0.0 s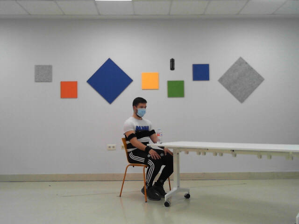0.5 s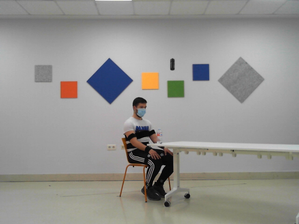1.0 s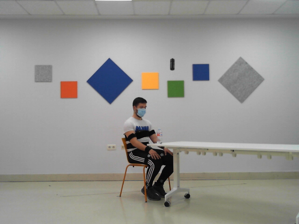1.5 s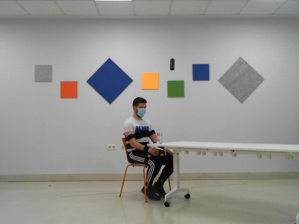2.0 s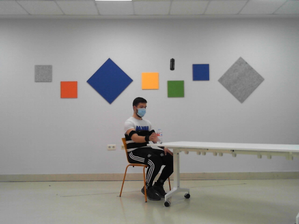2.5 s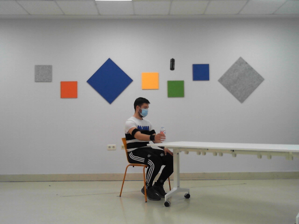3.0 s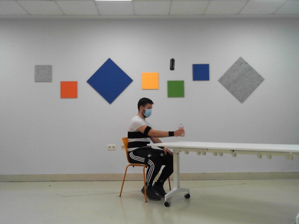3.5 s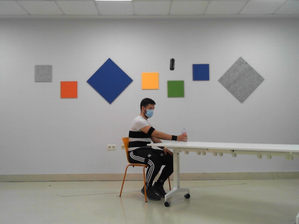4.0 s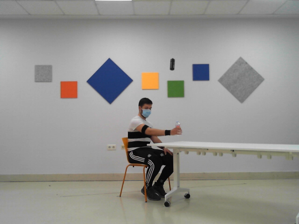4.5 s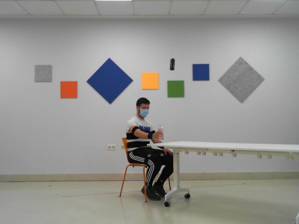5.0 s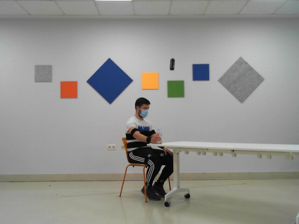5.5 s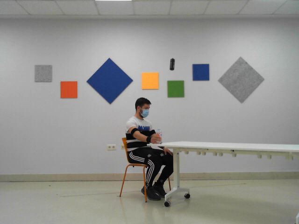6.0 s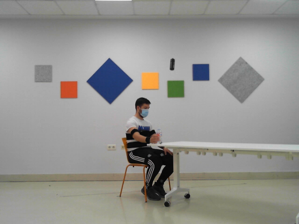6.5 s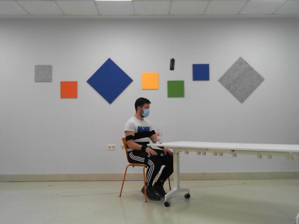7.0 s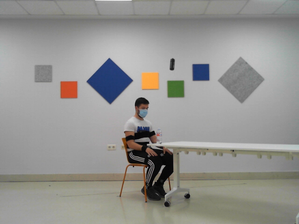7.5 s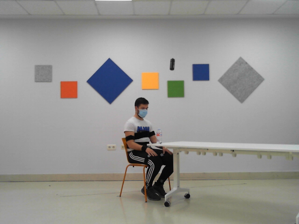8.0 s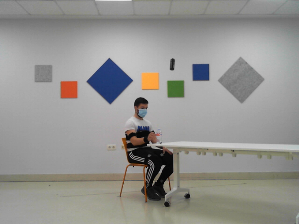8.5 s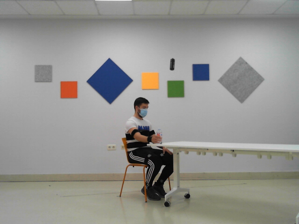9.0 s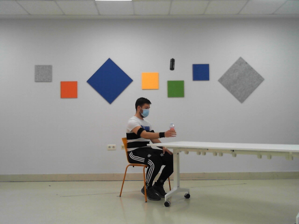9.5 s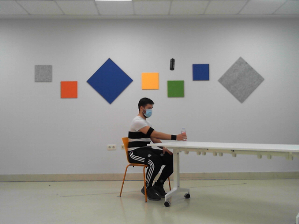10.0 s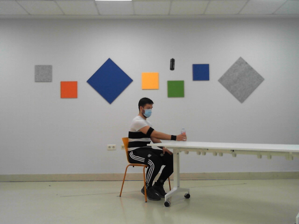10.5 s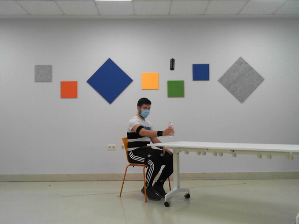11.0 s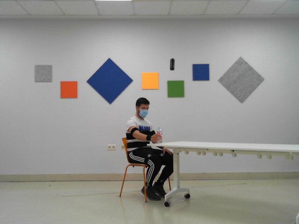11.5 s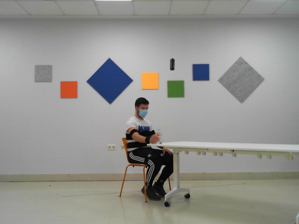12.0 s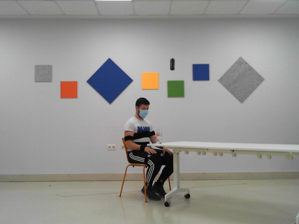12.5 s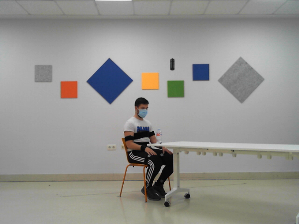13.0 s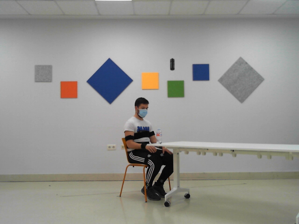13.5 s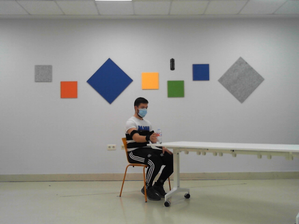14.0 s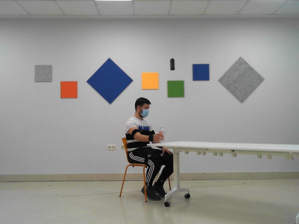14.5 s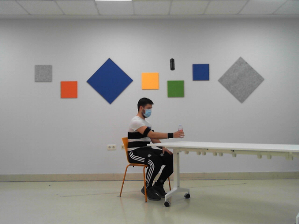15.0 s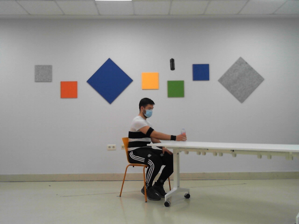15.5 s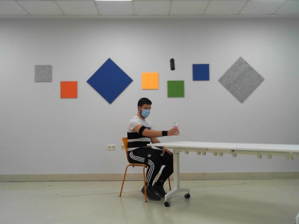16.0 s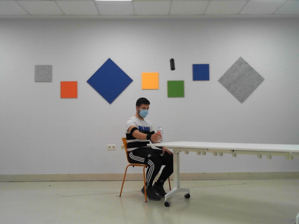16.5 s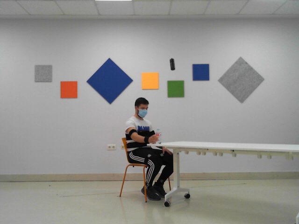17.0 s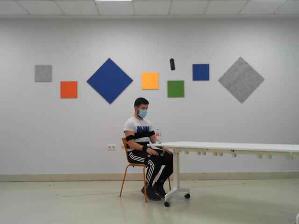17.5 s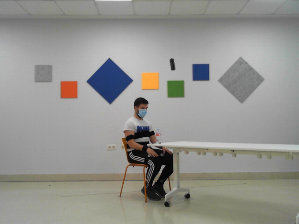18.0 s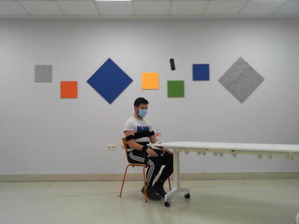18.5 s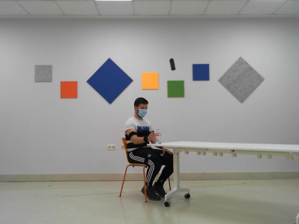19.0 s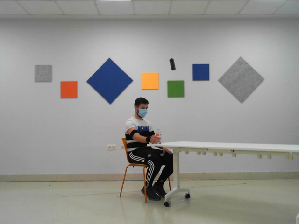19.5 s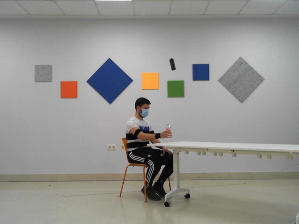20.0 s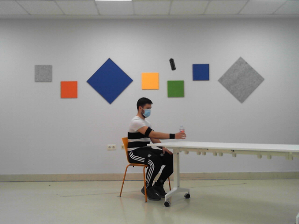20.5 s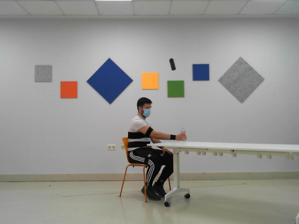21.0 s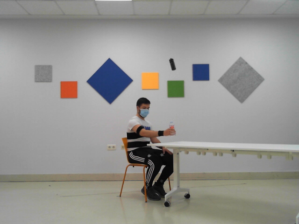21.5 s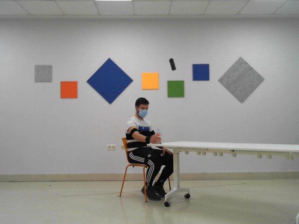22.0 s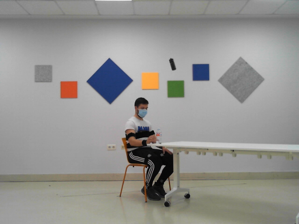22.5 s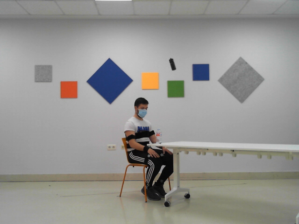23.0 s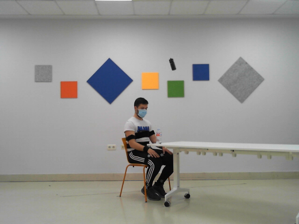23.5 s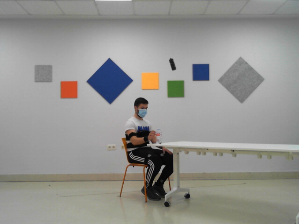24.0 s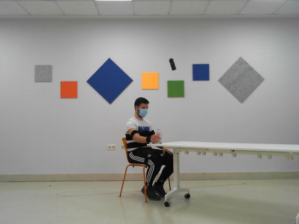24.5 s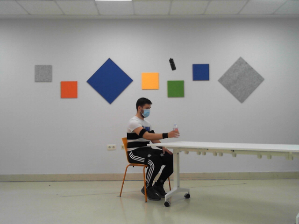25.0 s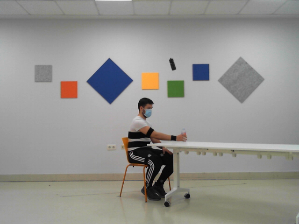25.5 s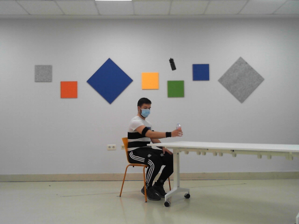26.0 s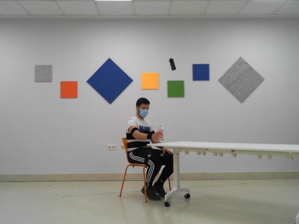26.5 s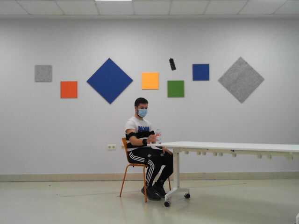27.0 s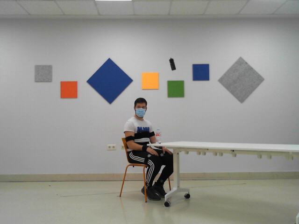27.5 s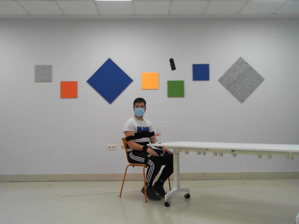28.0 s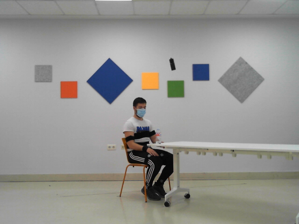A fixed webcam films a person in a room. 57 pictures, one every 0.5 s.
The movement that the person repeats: Move a bottle from side to side, right hand.
